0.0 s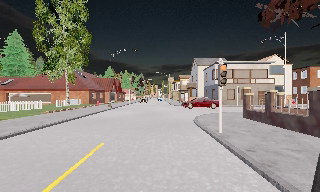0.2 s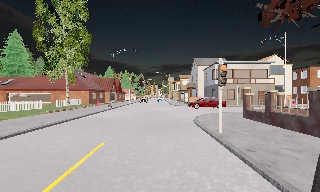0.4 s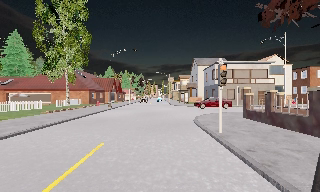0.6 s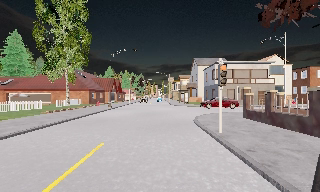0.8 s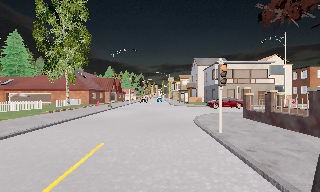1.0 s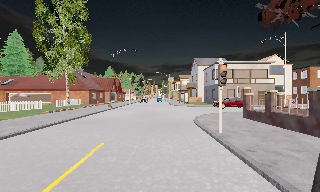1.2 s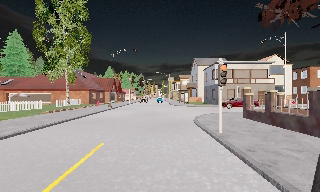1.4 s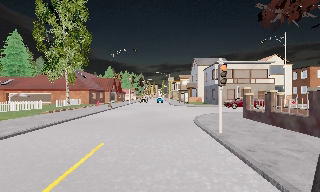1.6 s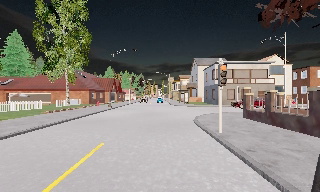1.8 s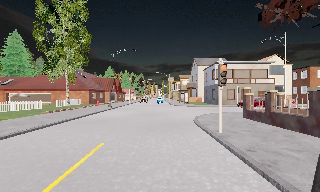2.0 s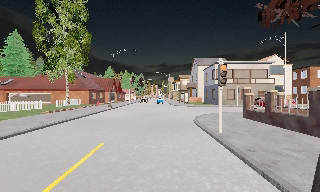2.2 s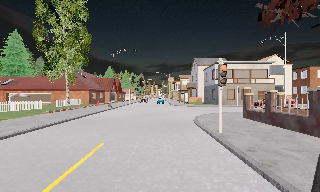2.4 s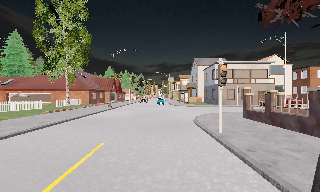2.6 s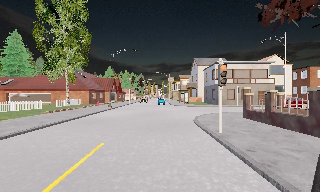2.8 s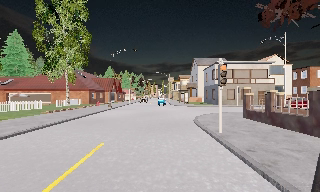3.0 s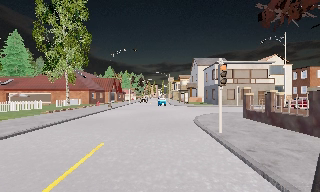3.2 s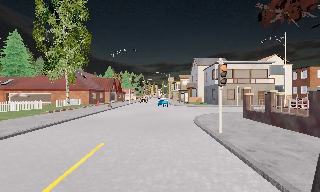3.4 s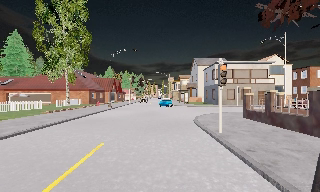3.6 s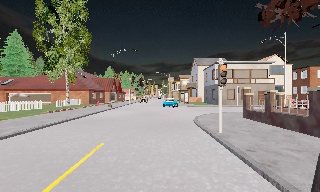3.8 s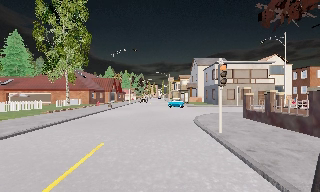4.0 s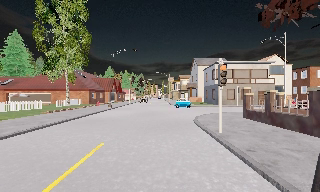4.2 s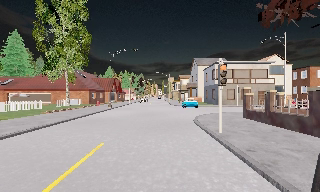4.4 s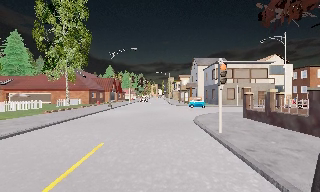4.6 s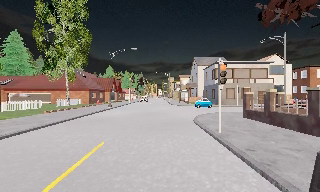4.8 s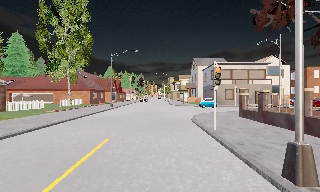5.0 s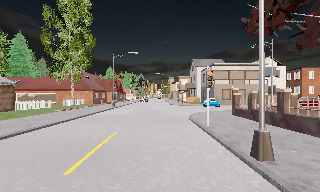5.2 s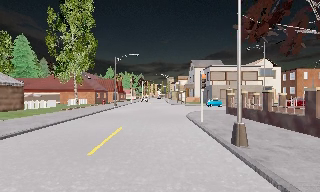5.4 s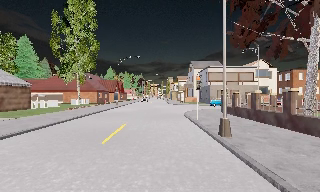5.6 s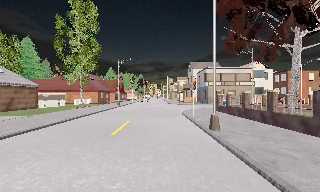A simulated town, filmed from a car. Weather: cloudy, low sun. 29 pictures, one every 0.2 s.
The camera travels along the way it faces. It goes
backward.
0.0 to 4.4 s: The camera keeps its place and its aim.
4.4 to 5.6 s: The camera travels backward, about 5 m, so what stands in front gets smaller. It gains speed.
The film runs backward here.
